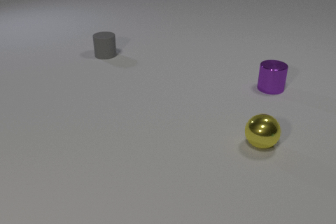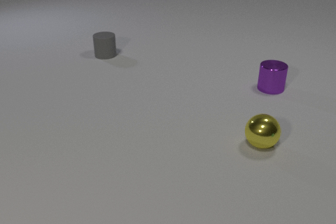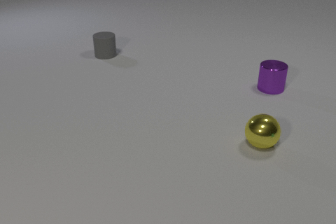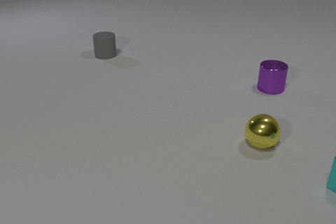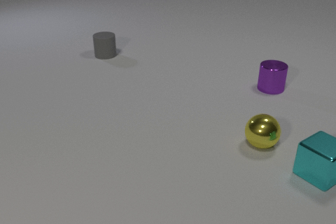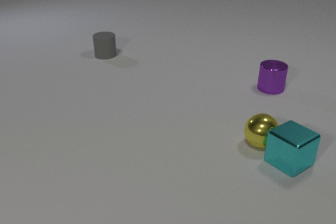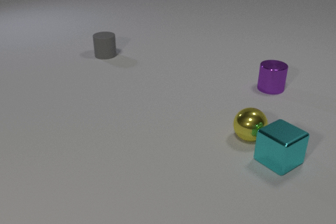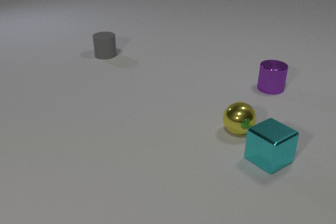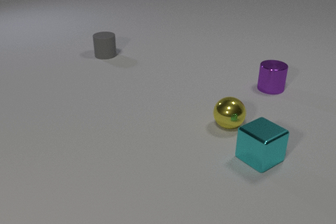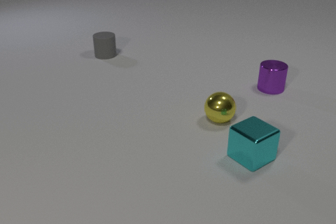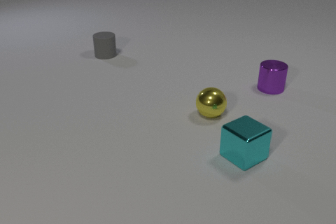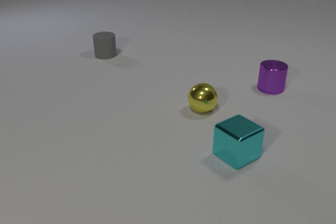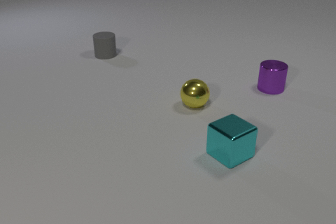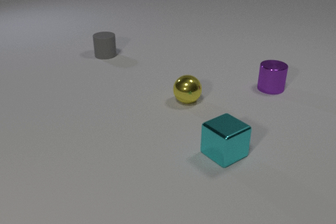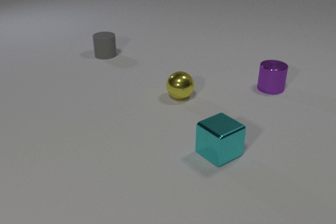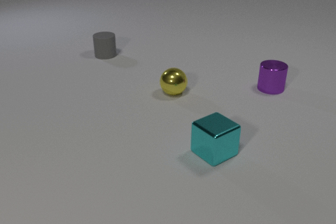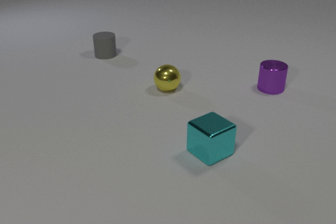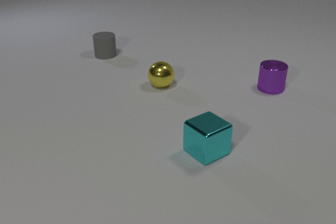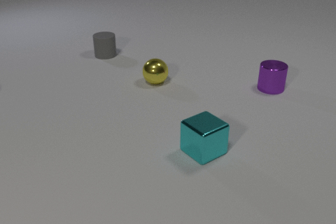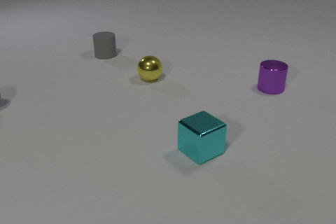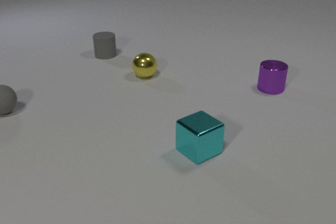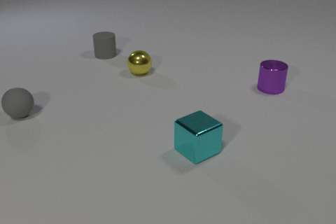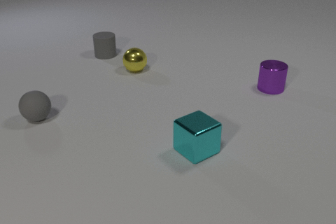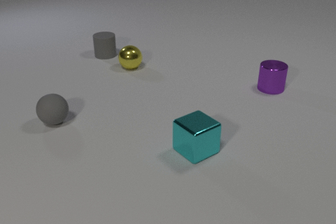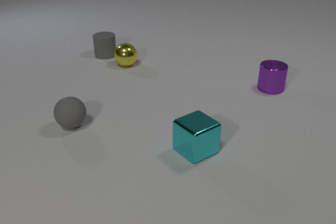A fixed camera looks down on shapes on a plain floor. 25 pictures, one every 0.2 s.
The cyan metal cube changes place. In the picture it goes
to the left.
0.0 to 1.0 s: The cyan metal cube comes in at the right edge, slides to the left. The cyan metal cube and the yellow metal sphere collide.
1.0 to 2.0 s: The cyan metal cube slides to the left. The yellow metal sphere rolls to the left and away from the camera.
2.0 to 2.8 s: The cyan metal cube slides to the left. The yellow metal sphere rolls away from the camera and to the left.
2.8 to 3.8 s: The cyan metal cube slides to the left. The yellow metal sphere rolls away from the camera and to the left.
3.8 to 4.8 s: The yellow metal sphere rolls away from the camera and to the left. The gray rubber sphere rolls to the right and toward the camera.
How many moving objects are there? 3.
What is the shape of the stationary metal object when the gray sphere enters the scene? cylinder.
Are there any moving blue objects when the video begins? no.
